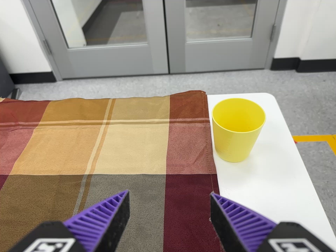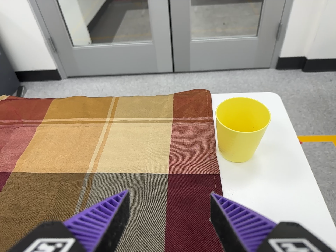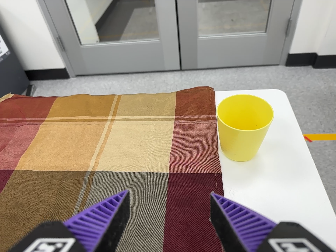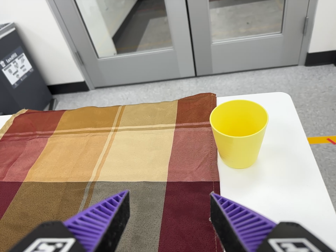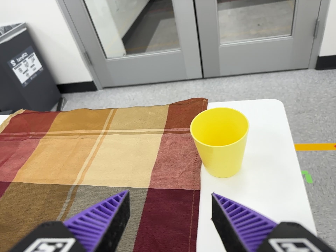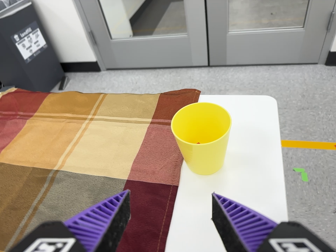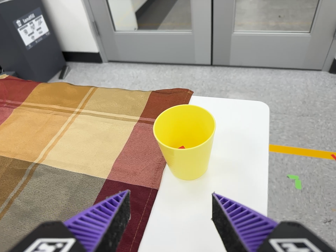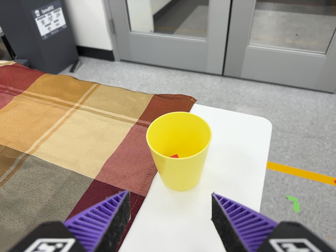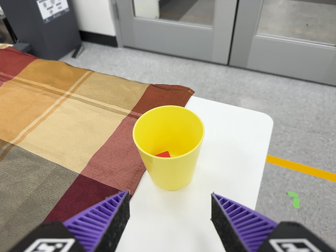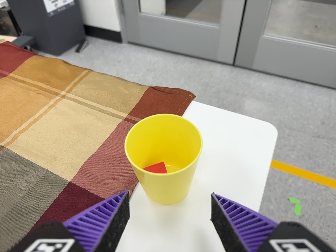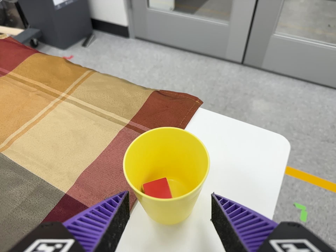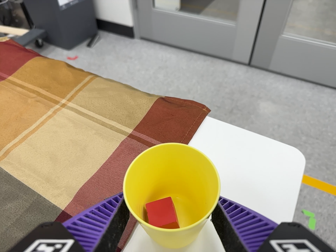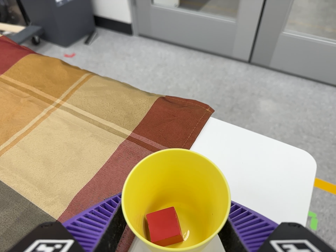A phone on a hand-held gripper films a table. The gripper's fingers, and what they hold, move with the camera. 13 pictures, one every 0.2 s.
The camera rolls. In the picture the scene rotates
clockwise.
0.0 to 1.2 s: The camera pans to its left by about 10 degrees. It travels to its right, about 16 cm.
1.2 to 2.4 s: The camera travels forward and toward the top of its view, about 14 cm, so what stands in front looms larger. It rolls about its line of sight by about 15 degrees, and the scene rotates clockwise.
The film runs forward here.
